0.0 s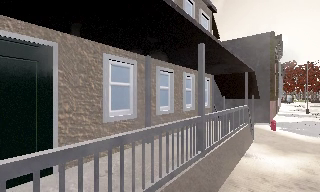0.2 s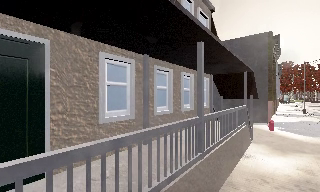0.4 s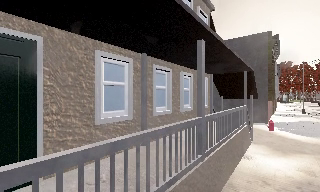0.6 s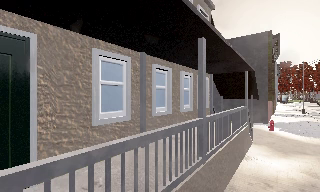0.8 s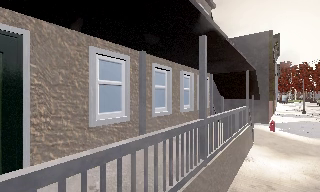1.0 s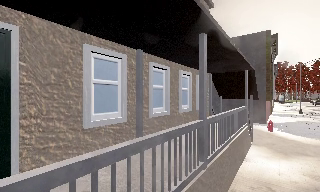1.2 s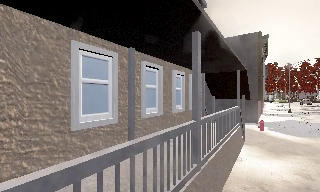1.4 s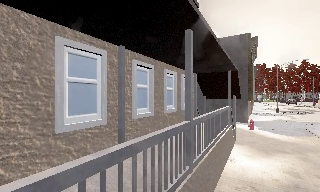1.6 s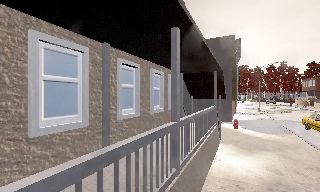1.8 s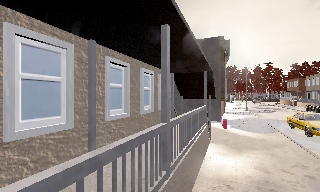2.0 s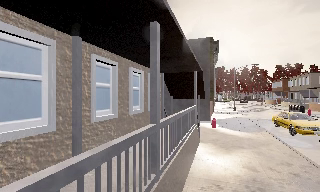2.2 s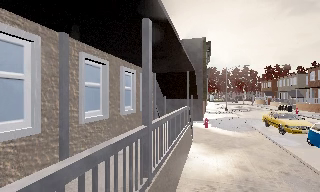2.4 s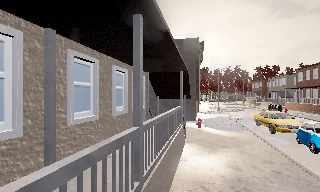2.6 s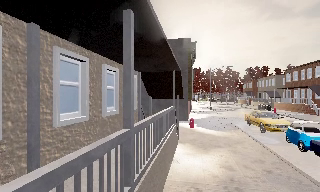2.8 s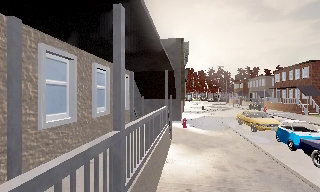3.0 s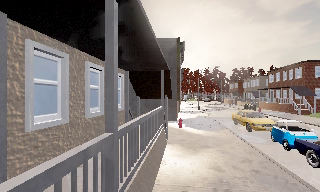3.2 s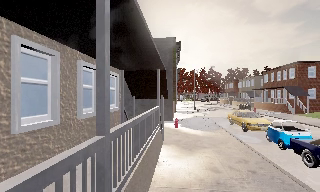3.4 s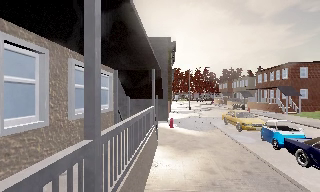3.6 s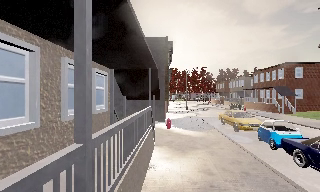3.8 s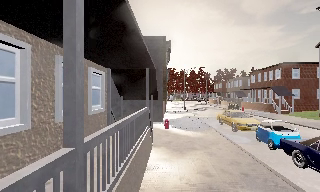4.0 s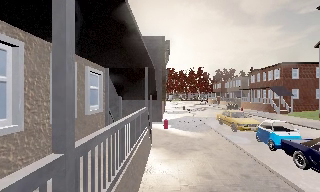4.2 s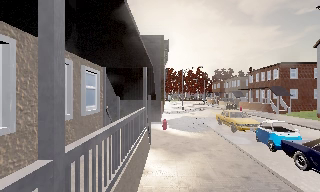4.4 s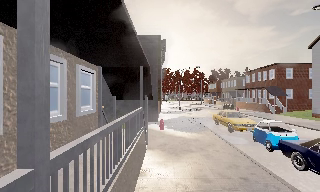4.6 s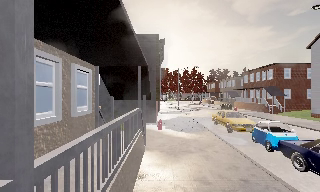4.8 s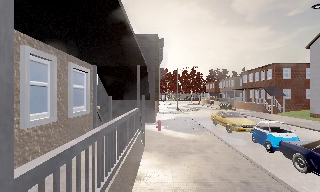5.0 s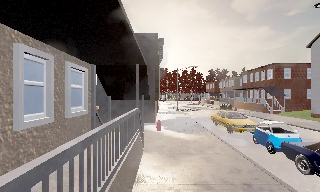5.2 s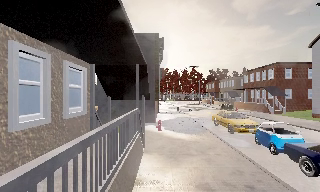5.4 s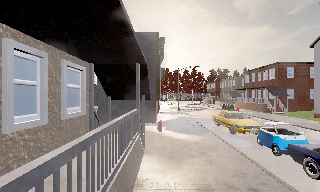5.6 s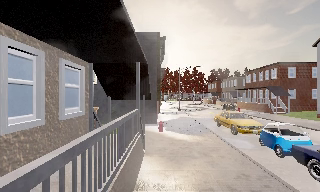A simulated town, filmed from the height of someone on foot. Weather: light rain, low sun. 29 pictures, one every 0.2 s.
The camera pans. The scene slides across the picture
to the left.
The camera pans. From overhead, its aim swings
clockwise.
0.0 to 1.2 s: The camera travels forward, about 0.5 m, so what stands in front looms larger.
1.2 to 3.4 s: The camera pans to its right, which is clockwise from overhead, by about 30 degrees. It travels forward, about 1 m, so what stands in front looms larger.
3.4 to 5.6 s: The camera travels forward, about 1.5 m, so what stands in front looms larger.
The film runs forward here.
